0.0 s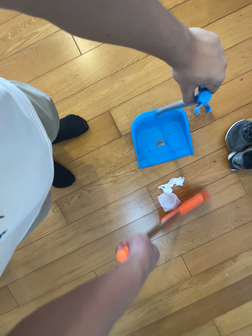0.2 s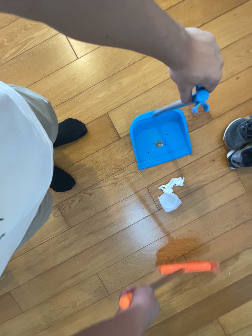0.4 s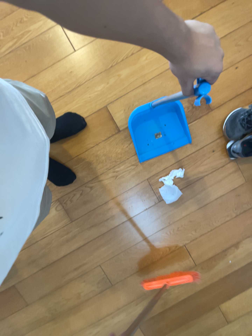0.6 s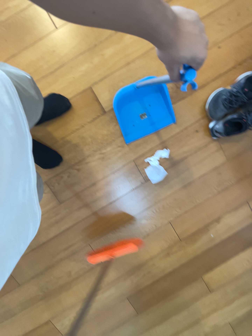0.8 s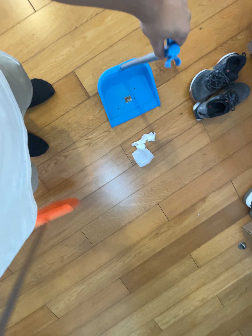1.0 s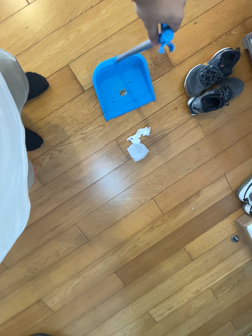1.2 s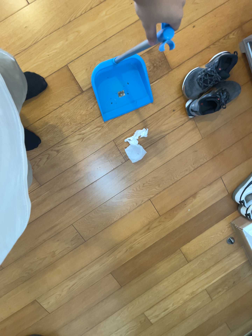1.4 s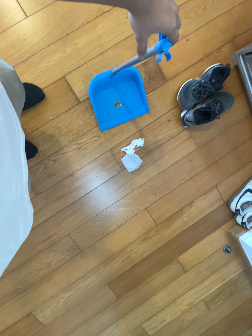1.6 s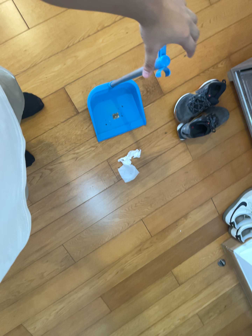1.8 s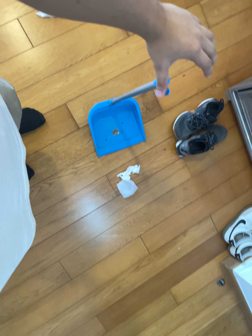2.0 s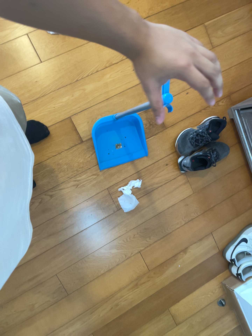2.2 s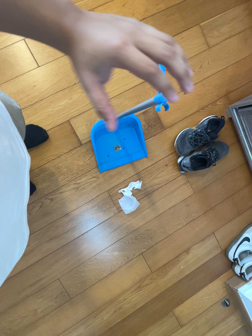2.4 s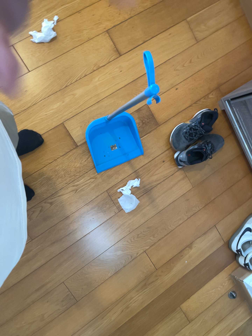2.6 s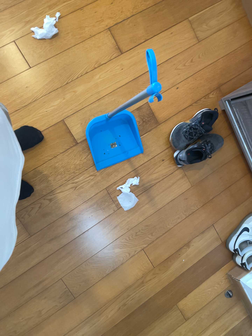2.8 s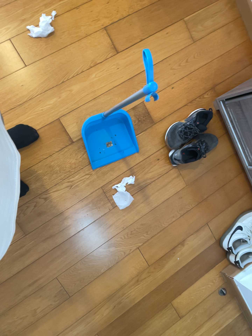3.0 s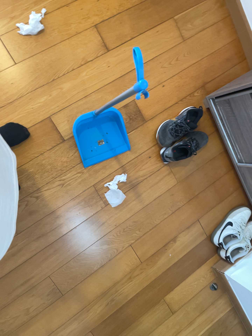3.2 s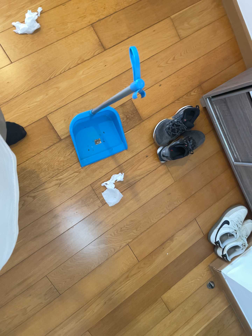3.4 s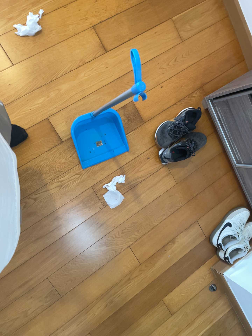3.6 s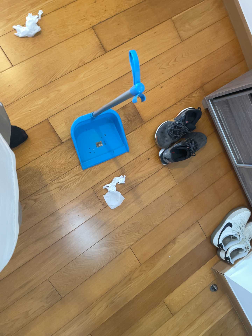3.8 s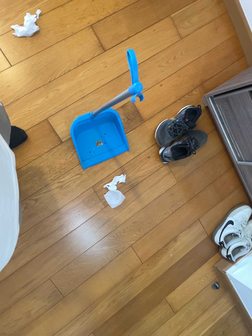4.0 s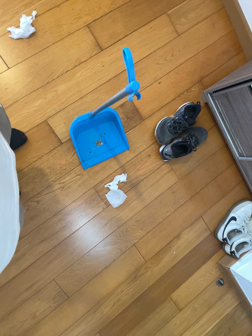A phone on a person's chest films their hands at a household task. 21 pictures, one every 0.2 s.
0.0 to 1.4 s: The camera pans to its right by about 10 degrees. It travels backward and to its left, about 8 cm, so what stands in front gets smaller.
1.4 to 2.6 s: The camera's aim tips toward the top of its view by about 10 degrees, and the scene shifts downward.
2.6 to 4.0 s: The camera shifts only a little, or ends up much as it began.
The film runs backward here.
